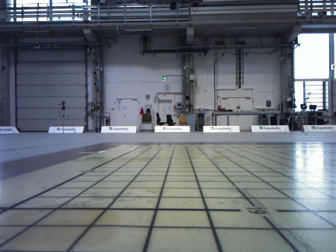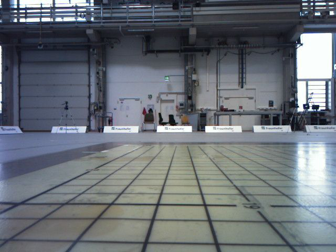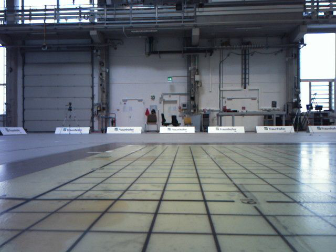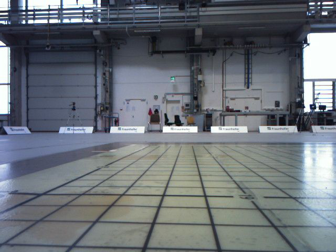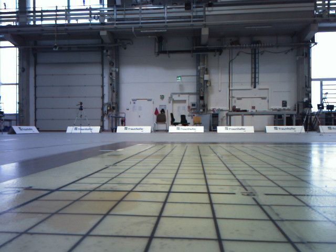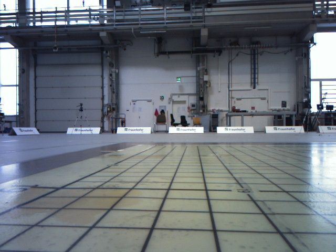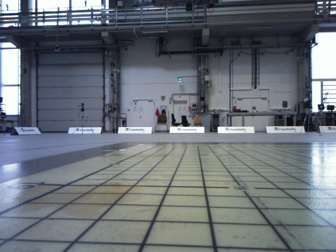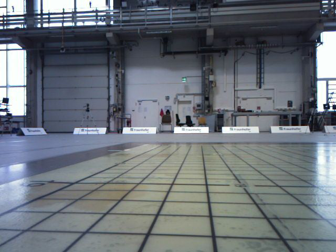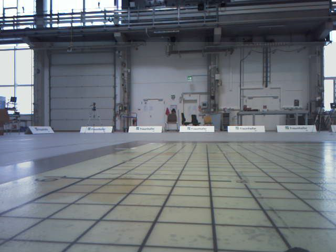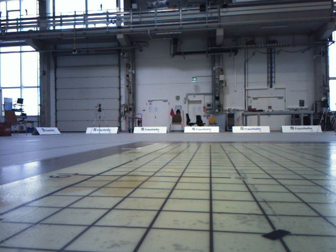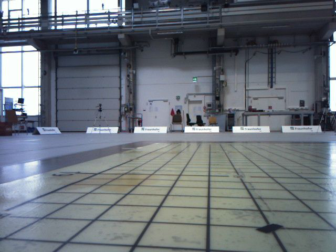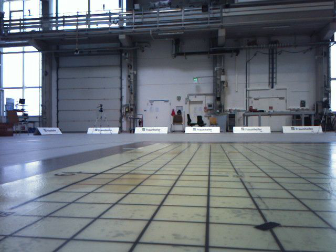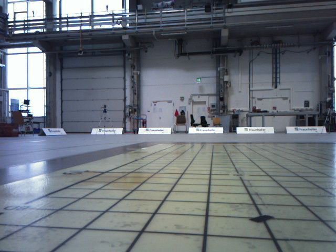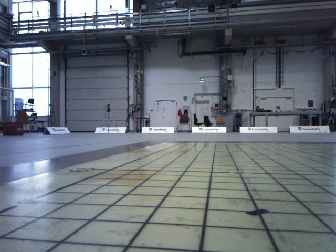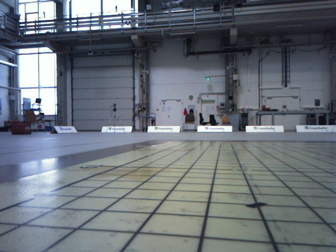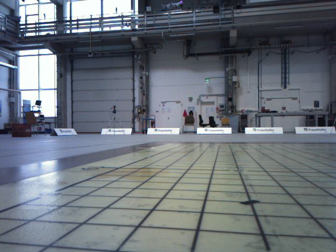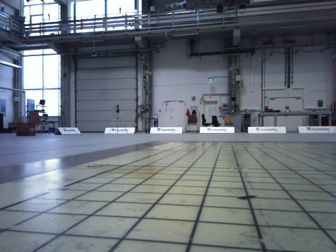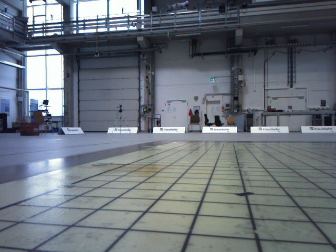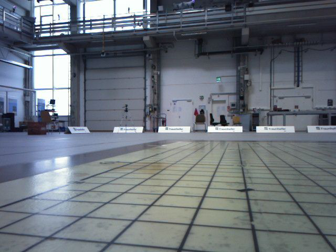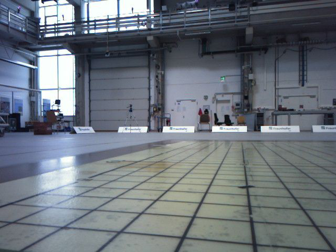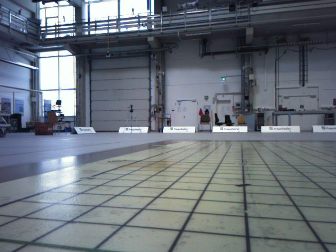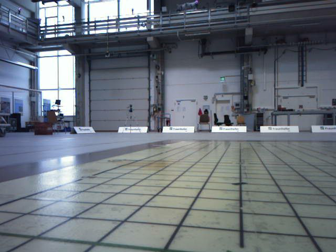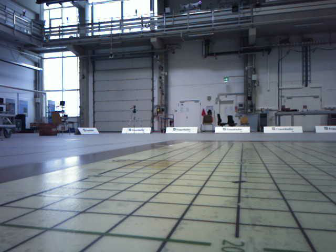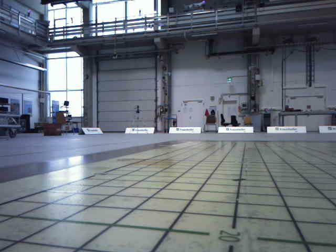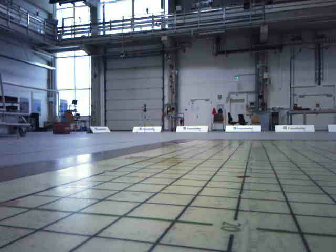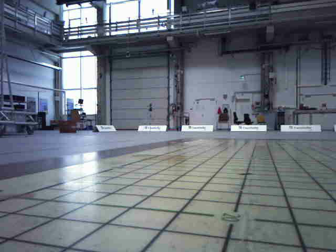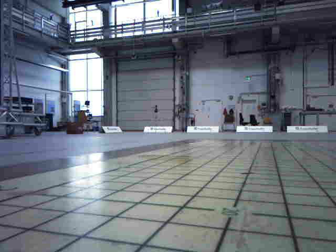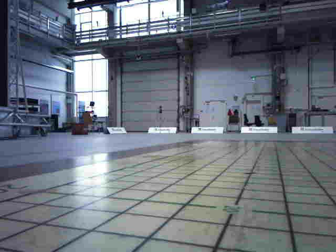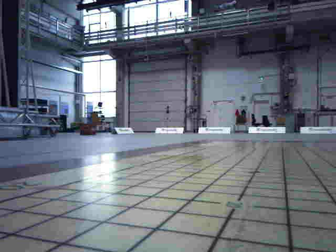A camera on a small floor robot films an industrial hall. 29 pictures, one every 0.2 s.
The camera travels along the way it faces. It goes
backward.
0.0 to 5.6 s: The scene slides to the right, as the camera pans about 20 degrees to its left. It travels backward, about 1 m, so what stands in front gets smaller.
The film runs backward here.
